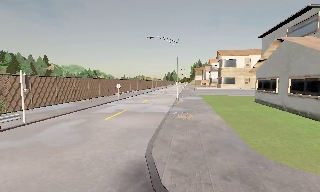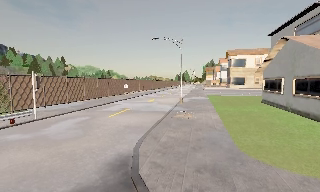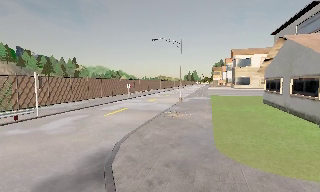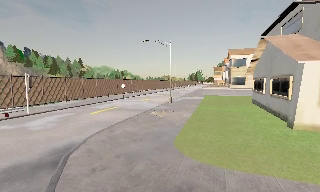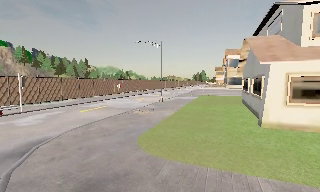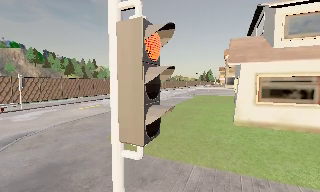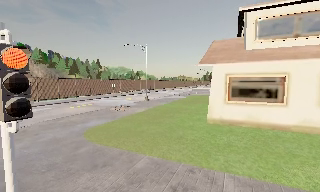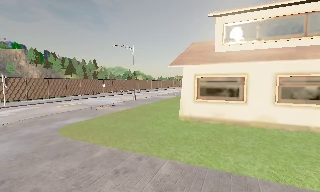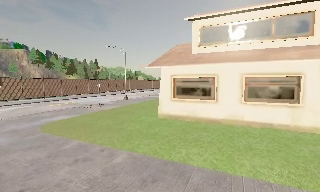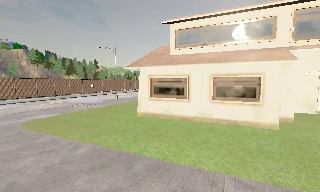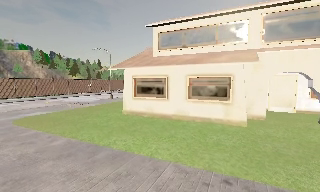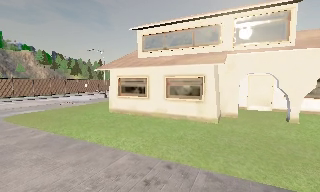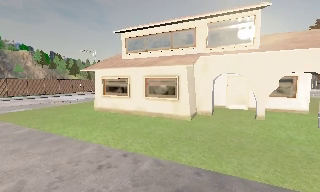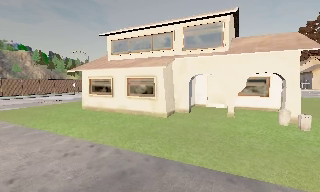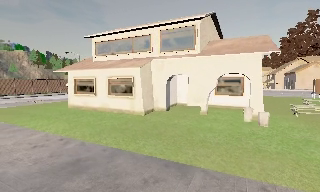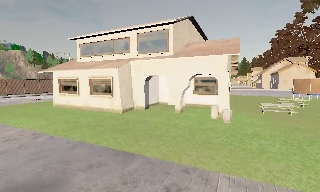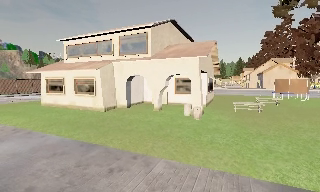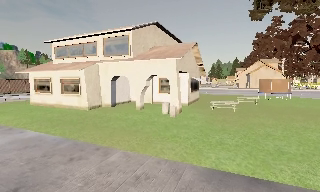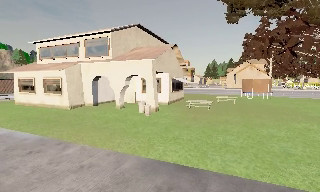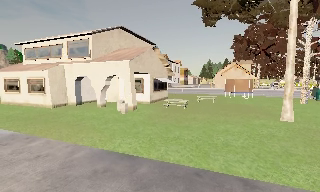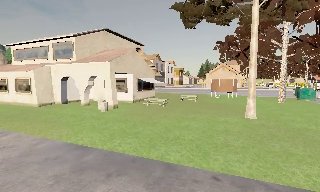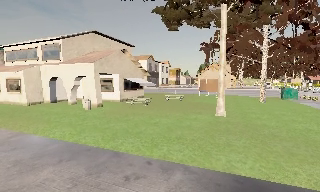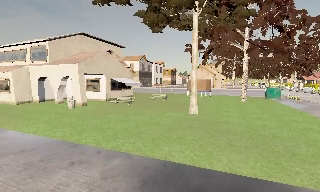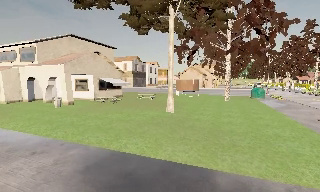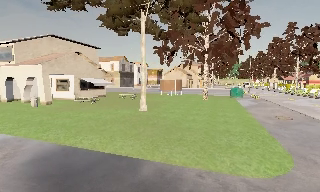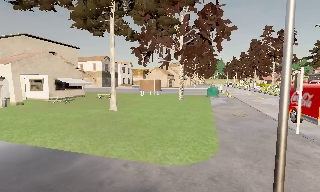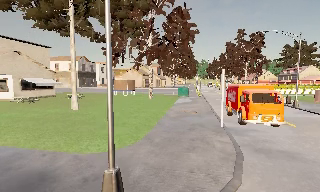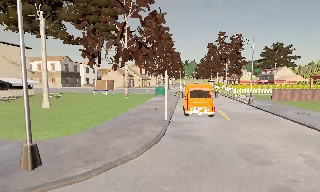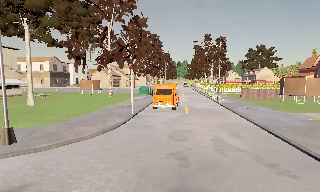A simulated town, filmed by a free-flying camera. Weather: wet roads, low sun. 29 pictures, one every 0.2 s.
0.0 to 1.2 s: The camera pans to its left, which is counterclockwise from overhead, by about 15 degrees. It travels to its right, about 10 m, so close, fixed things drift to the left. It gains speed.
1.2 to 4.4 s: The camera travels to its right and backward, about 30 m, so close, fixed things drift to the left.
4.4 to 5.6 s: The camera pans to its right, which is clockwise from overhead, by about 15 degrees. It travels to its right and backward, about 14 m, so close, fixed things drift to the left.
The film runs backward here.
